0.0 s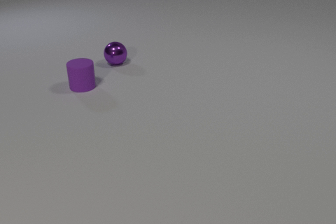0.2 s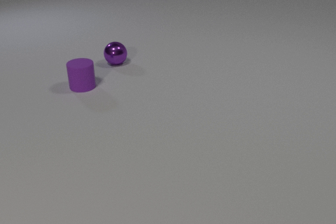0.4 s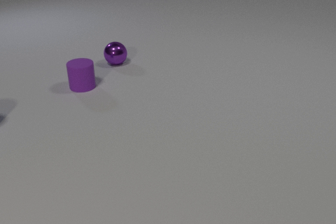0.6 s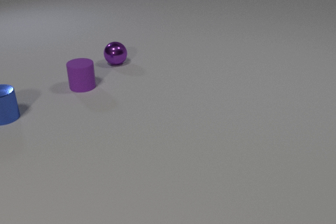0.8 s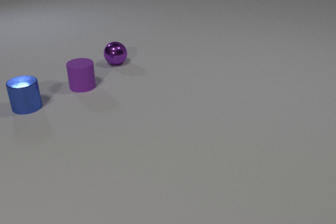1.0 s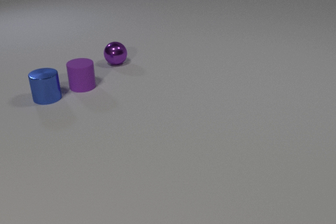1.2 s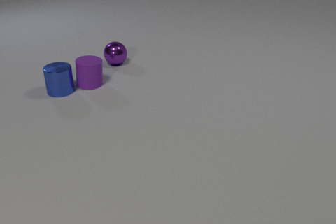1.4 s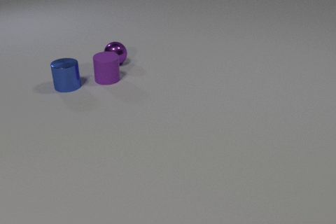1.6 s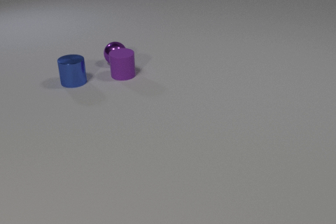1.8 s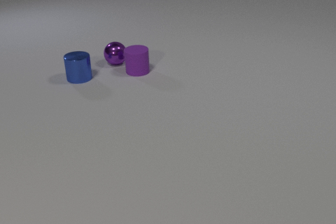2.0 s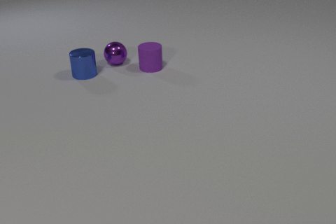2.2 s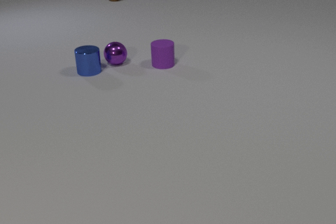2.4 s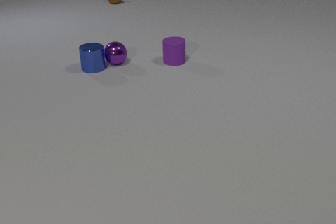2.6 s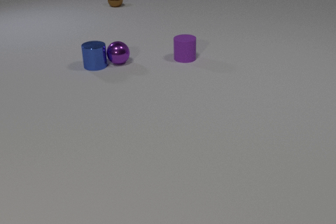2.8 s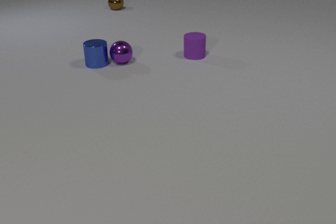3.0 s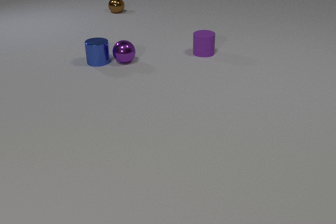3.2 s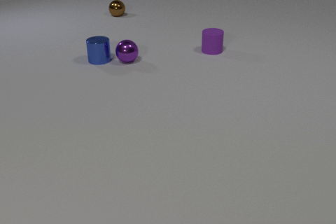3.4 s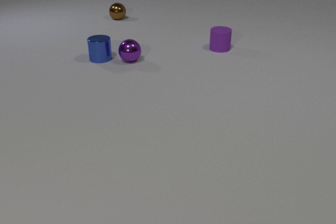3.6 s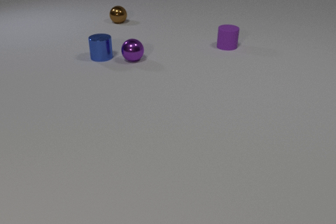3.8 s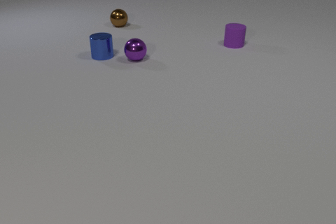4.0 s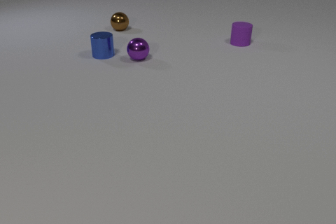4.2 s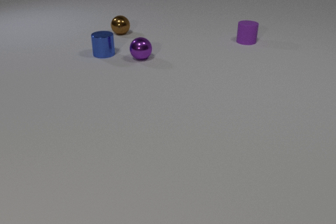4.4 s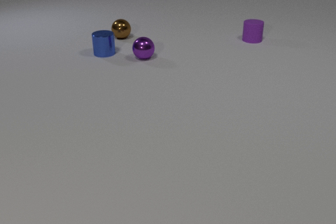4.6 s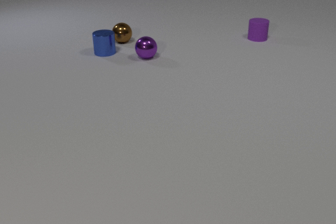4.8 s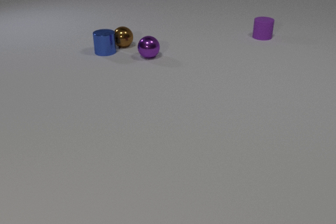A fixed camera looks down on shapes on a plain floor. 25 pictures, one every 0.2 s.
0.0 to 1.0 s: The blue metal cylinder comes in at the left edge, slides to the right and away from the camera.
1.0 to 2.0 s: The blue metal cylinder slides away from the camera and to the right. The purple rubber cylinder slides to the right and away from the camera. The blue metal cylinder and the purple rubber cylinder collide.
2.0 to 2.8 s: The blue metal cylinder slides away from the camera and to the right. The purple rubber cylinder slides to the right and away from the camera. The brown metal sphere comes in at the top edge, rolls toward the camera. The purple metal sphere rolls to the right. The blue metal cylinder and the purple metal sphere collide.
2.8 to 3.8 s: The blue metal cylinder slides away from the camera. The purple rubber cylinder slides to the right and away from the camera. The brown metal sphere rolls toward the camera. The purple metal sphere rolls to the right and away from the camera.
3.8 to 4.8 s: The blue metal cylinder slides away from the camera. The purple rubber cylinder slides away from the camera and to the right. The brown metal sphere rolls toward the camera. The purple metal sphere rolls to the right and away from the camera.
How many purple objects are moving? 2.
How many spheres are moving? 2.
Are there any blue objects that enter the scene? yes.
